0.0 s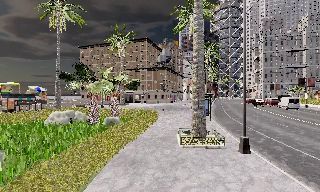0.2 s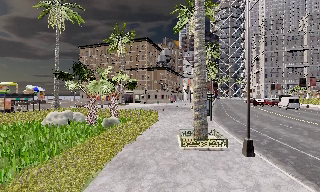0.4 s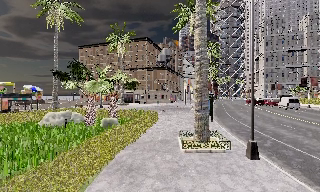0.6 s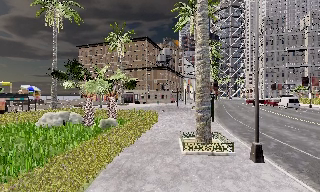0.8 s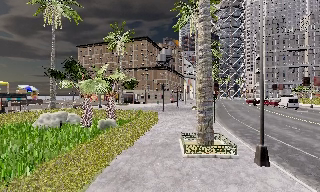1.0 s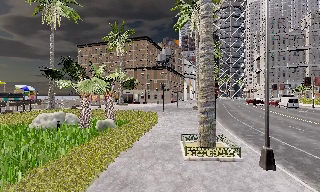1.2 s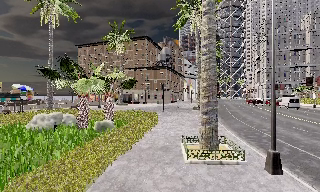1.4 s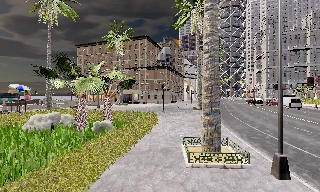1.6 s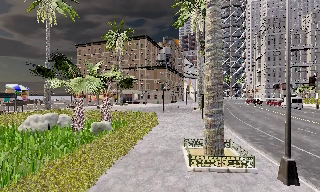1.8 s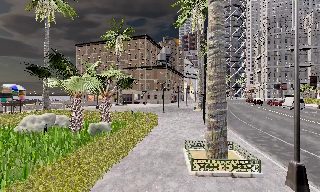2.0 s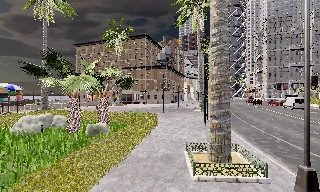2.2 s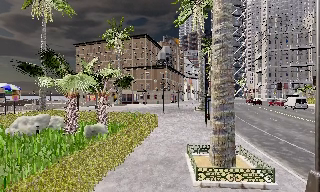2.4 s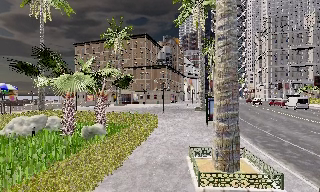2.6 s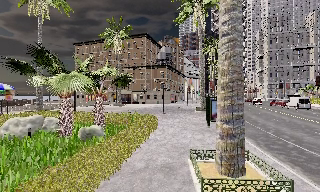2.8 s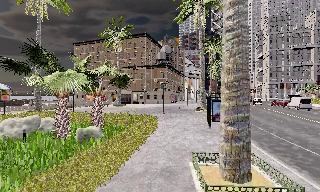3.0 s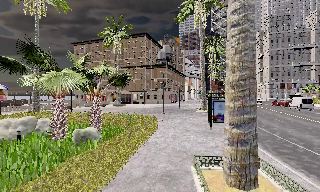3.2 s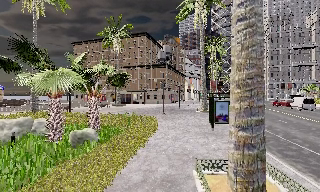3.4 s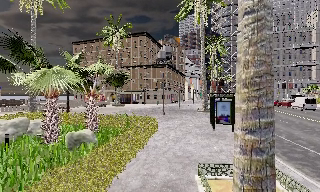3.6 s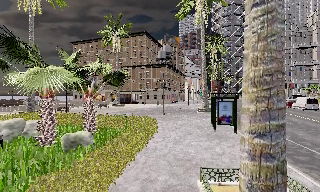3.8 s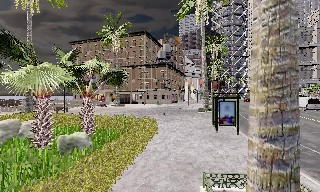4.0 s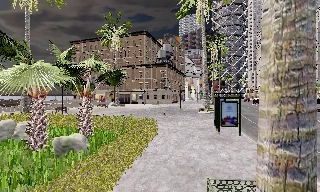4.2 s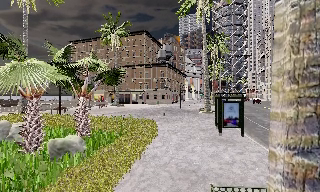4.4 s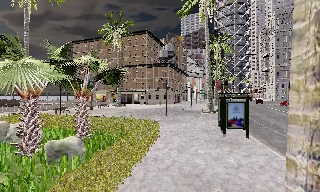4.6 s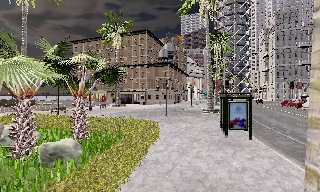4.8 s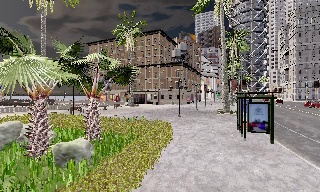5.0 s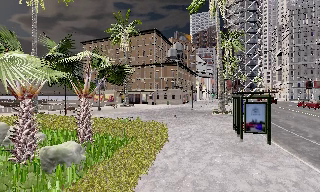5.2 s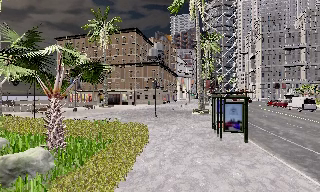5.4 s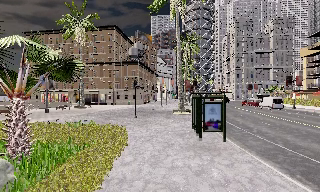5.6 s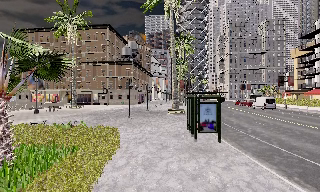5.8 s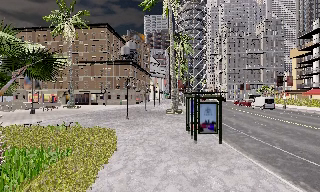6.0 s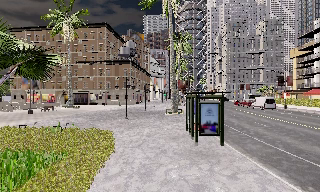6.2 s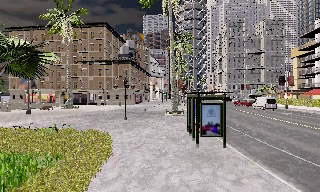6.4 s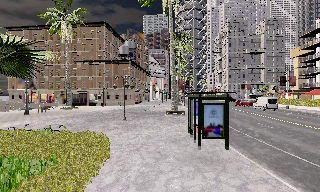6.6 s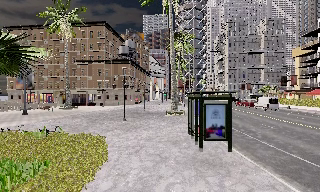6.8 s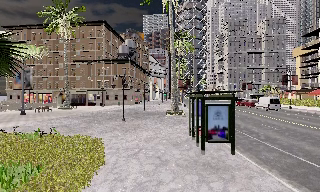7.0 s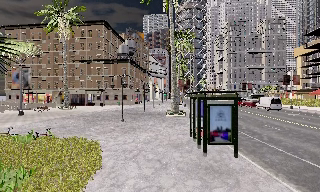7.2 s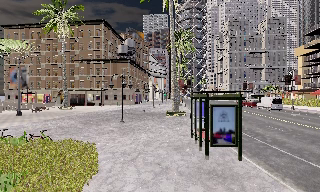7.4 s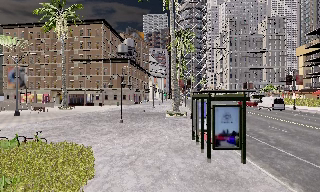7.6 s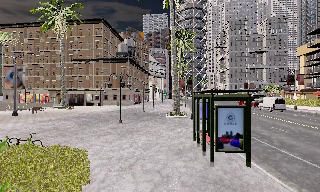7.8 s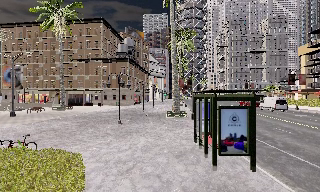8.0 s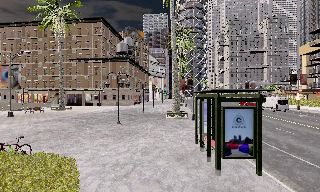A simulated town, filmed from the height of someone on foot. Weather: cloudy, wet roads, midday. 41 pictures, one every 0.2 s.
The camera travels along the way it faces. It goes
forward.
0.0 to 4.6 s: The camera travels forward, about 7 m, so what stands in front looms larger.
4.6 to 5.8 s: The camera pans to its right, which is clockwise from overhead, by about 15 degrees. It travels forward, about 2 m, so what stands in front looms larger.
5.8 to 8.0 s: The camera travels forward, about 3.5 m, so what stands in front looms larger.
The film runs forward here.
